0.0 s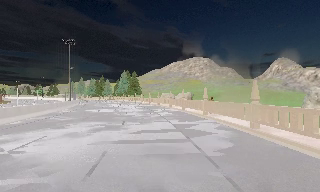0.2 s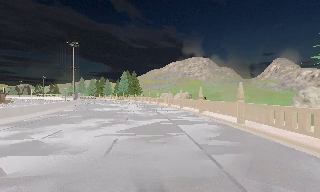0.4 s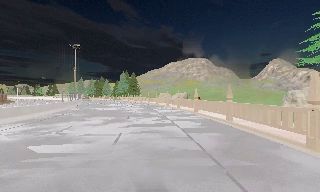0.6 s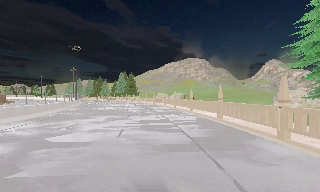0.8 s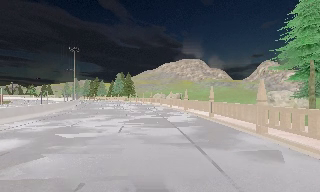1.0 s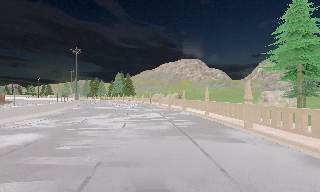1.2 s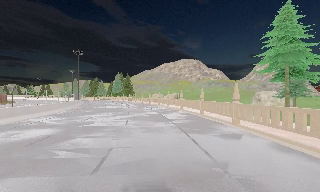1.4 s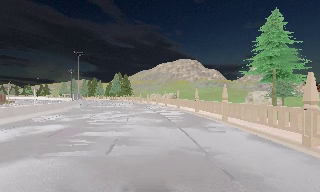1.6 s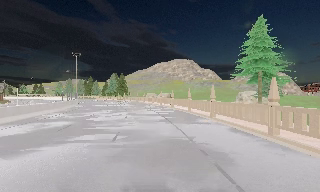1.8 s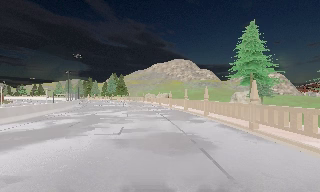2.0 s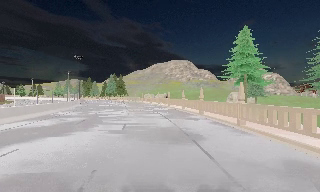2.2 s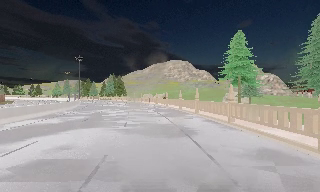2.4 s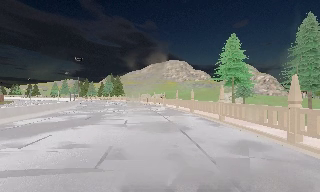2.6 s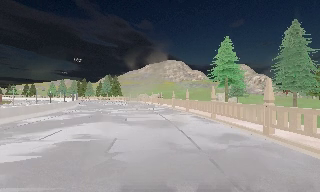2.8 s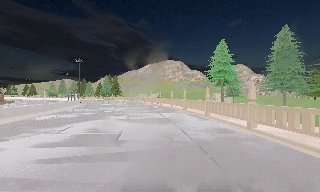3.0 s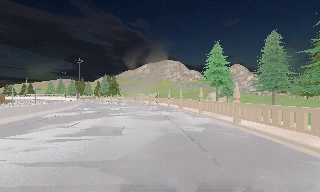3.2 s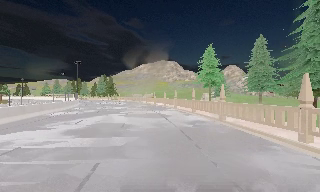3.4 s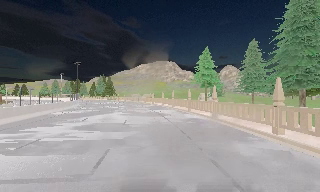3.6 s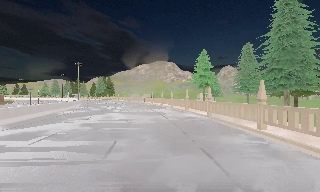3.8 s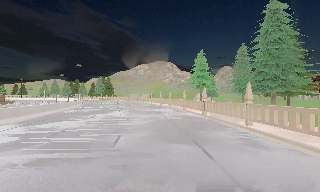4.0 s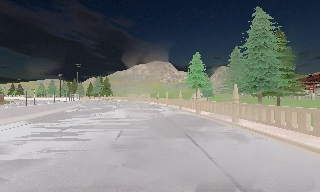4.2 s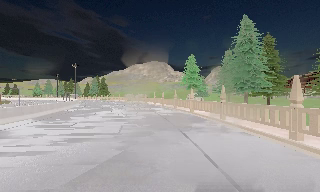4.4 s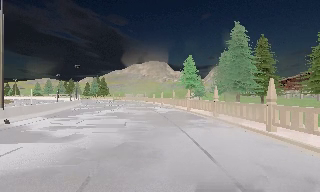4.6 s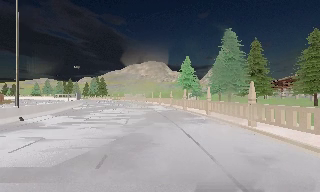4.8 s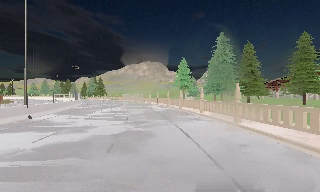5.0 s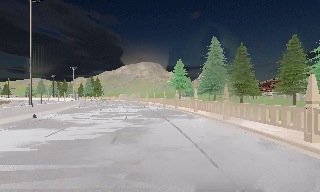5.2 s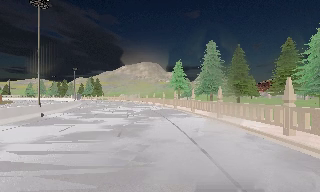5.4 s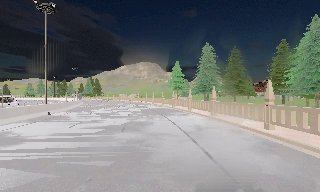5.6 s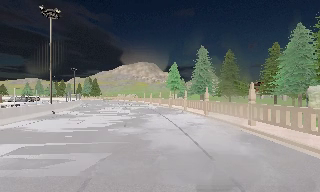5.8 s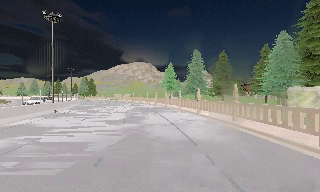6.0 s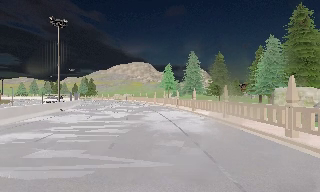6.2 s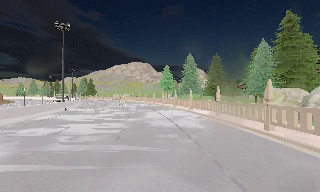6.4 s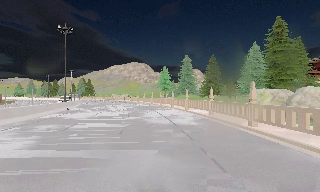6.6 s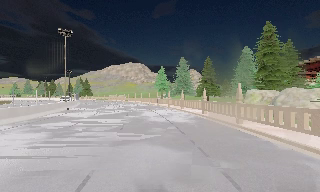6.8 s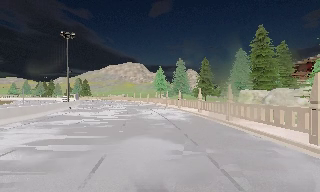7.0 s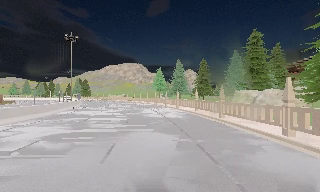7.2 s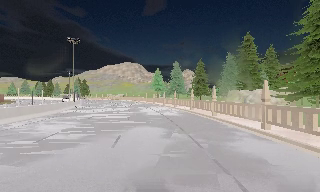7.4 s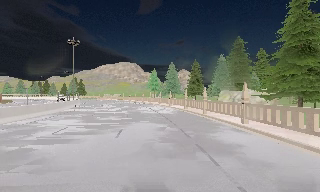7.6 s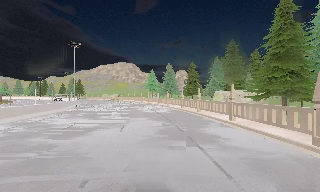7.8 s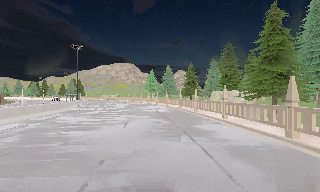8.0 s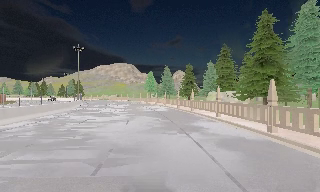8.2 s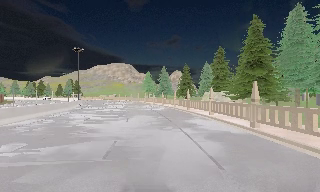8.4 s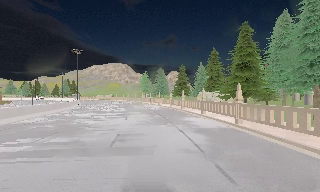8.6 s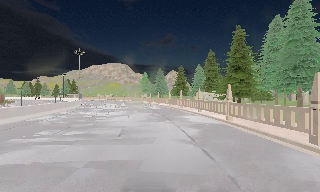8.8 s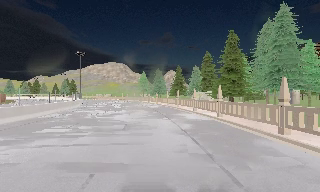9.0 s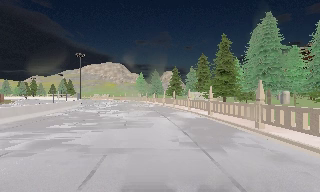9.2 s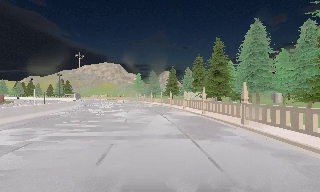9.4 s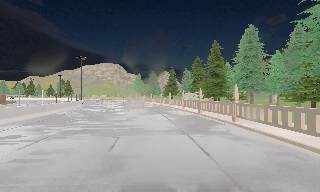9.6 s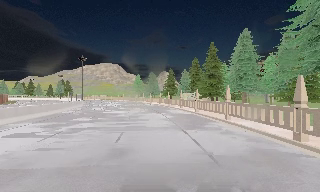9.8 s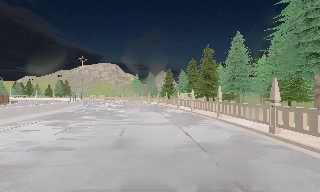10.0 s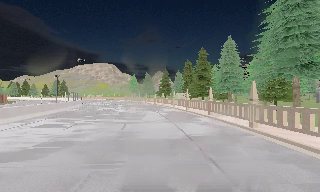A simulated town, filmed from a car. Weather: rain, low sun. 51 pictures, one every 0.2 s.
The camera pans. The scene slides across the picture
to the left.
The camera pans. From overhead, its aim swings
clockwise.
0.0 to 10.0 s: The scene slides to the left, as the camera pans about 35 degrees to its right. It travels backward, about 65 m.
The film runs backward here.
